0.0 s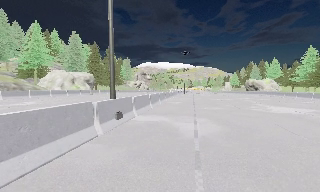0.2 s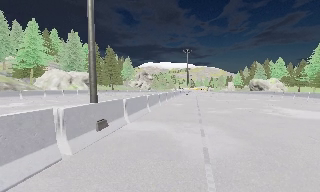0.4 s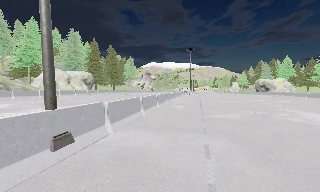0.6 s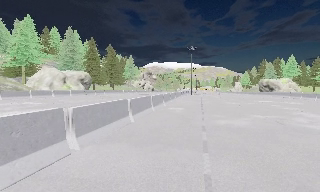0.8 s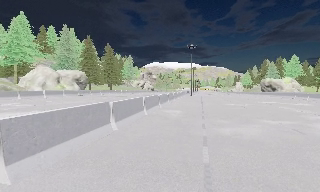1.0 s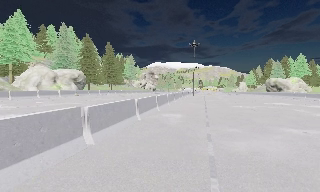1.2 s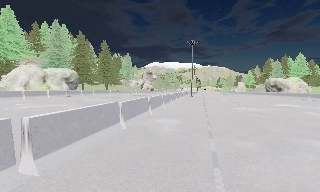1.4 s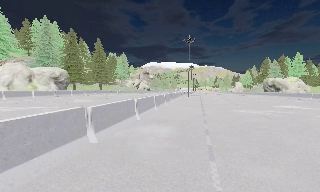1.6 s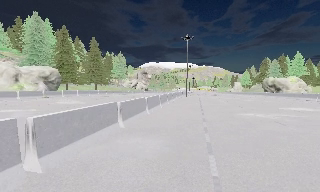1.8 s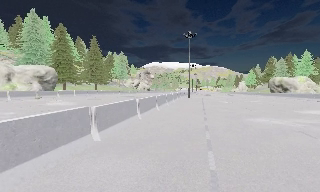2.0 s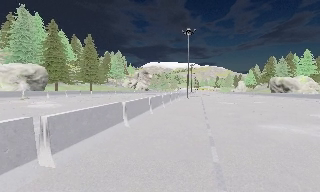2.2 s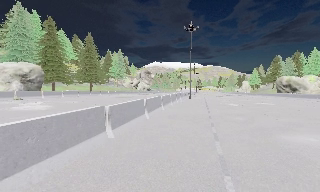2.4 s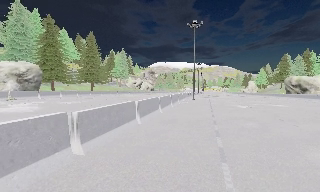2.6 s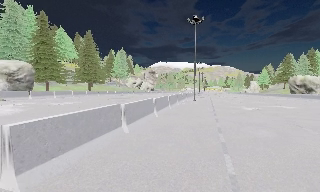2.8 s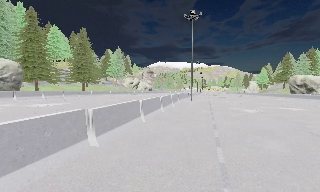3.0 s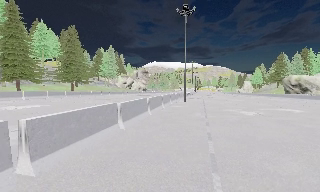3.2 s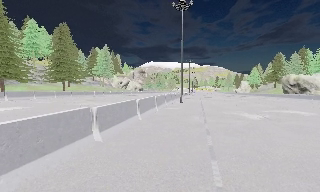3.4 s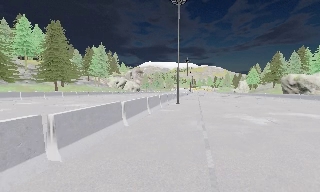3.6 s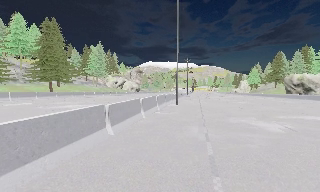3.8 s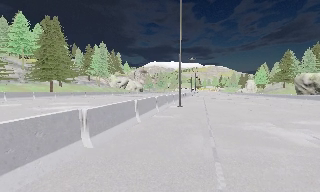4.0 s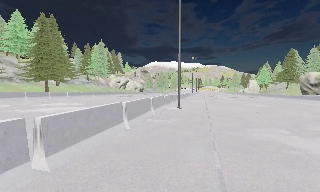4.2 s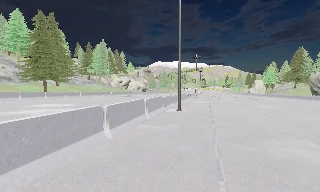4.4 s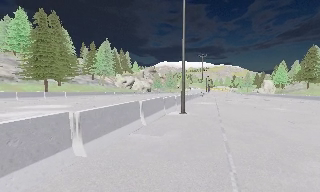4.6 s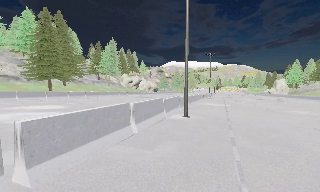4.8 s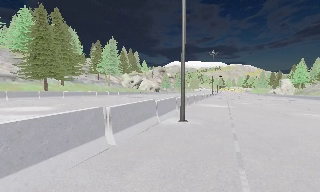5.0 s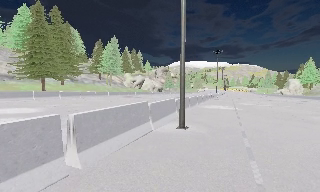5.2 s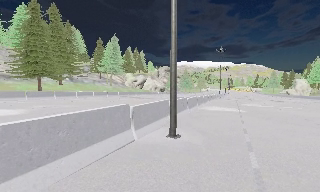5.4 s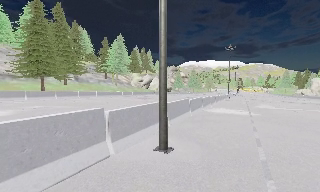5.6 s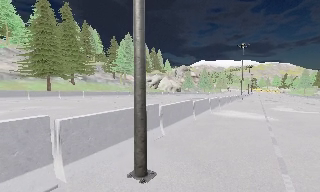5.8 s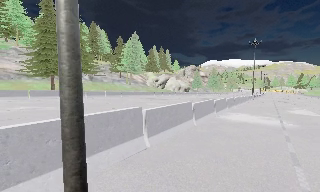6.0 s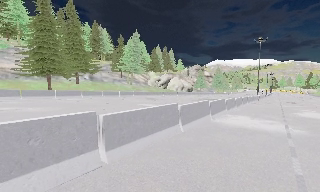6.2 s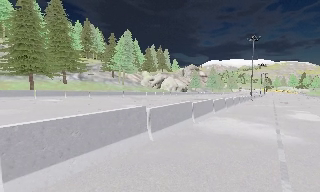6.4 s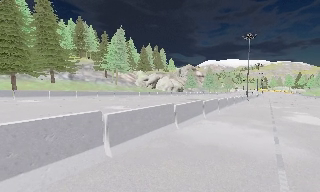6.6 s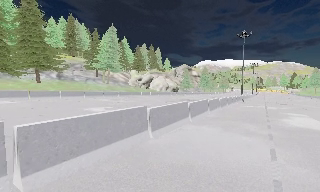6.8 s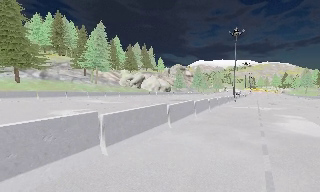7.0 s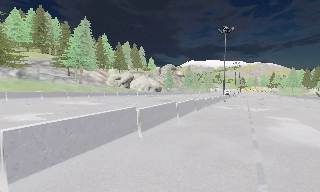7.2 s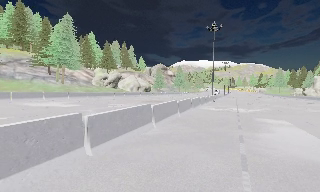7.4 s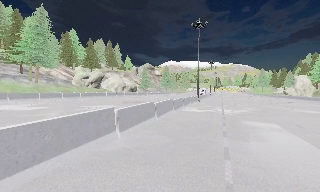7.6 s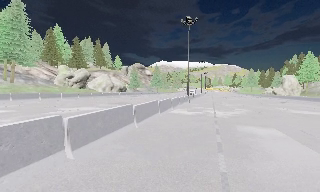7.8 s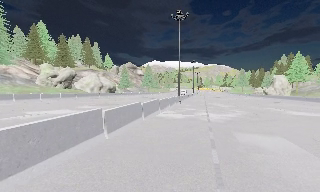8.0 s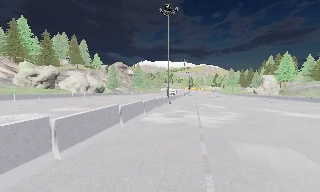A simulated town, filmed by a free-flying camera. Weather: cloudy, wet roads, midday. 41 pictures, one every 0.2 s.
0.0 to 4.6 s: The camera travels forward, about 35 m, so what stands in front looms larger.
4.6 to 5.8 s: The camera pans to its left, which is counterclockwise from overhead, by about 15 degrees. It travels forward and to its right, about 8 m, so what stands in front looms larger.
5.8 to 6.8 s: The camera travels forward and to its right, about 8 m, so what stands in front looms larger.
6.8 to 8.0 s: The camera swings to its right by about 20 degrees, and the scene slides to the left. It travels forward, about 10 m, so what stands in front looms larger.
The film runs forward here.
